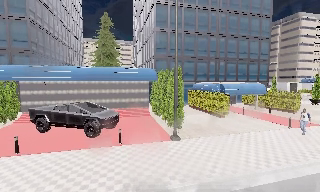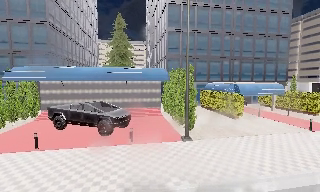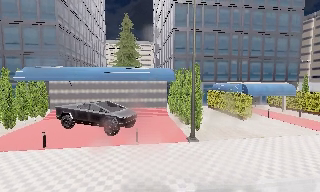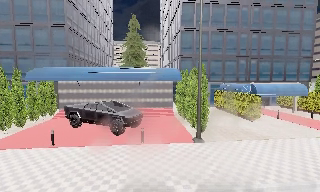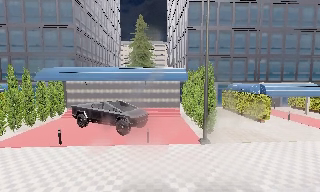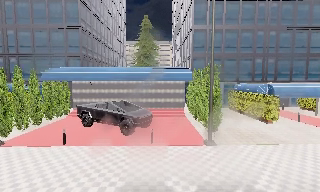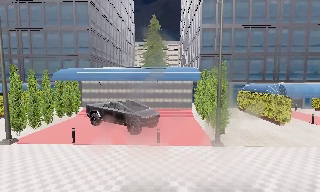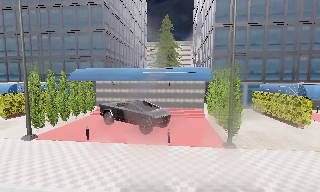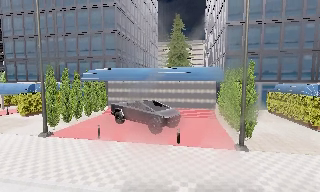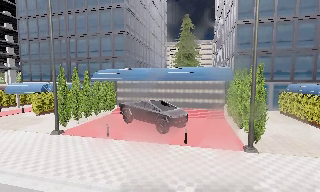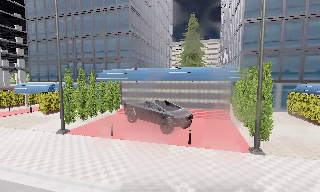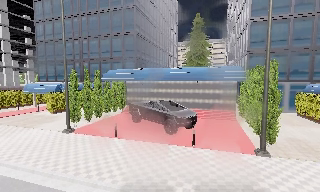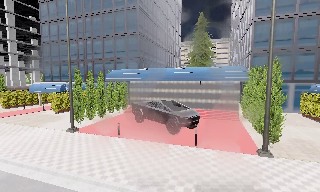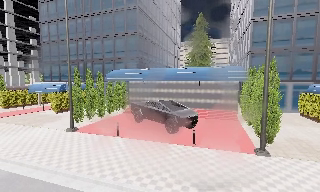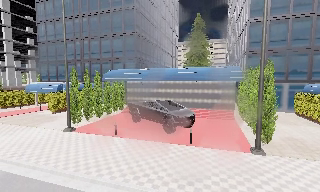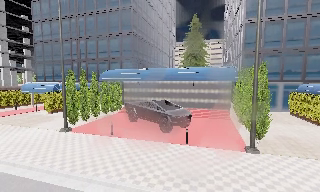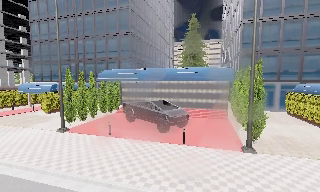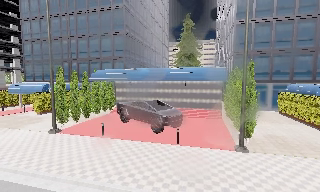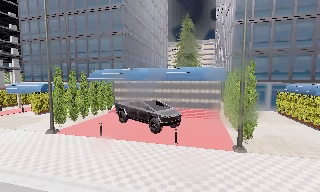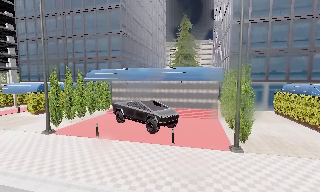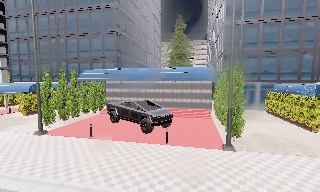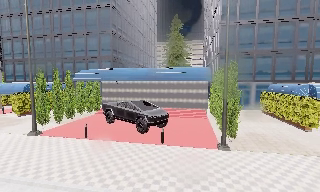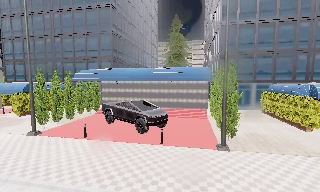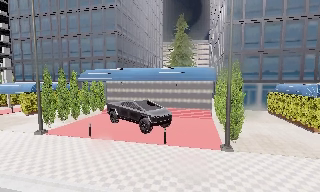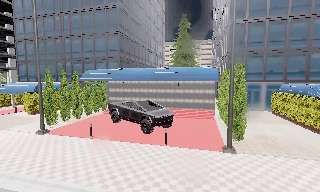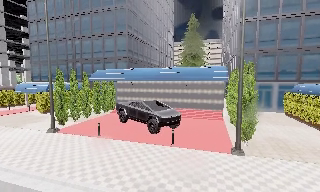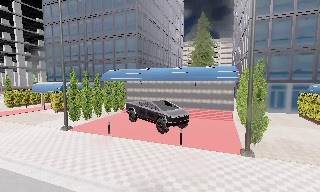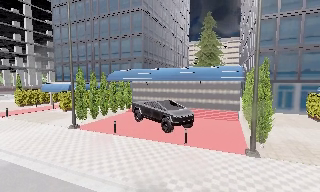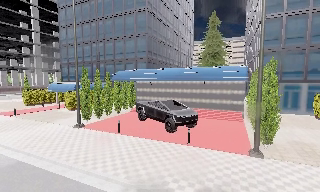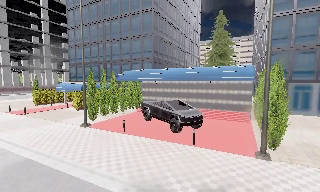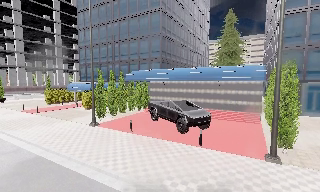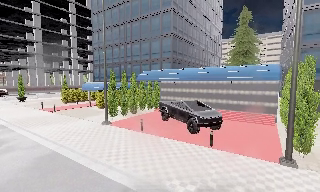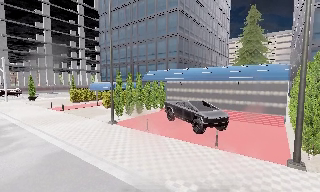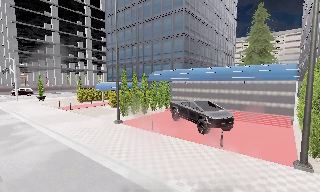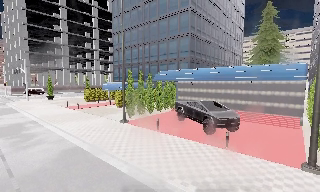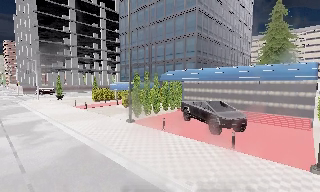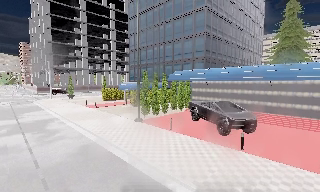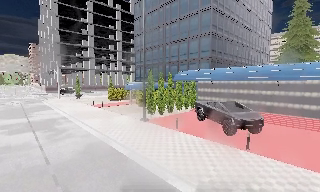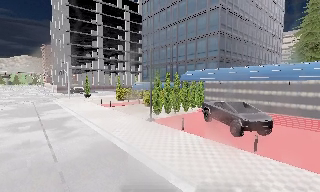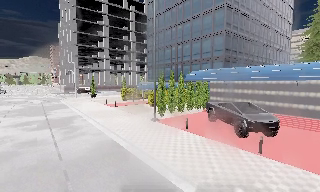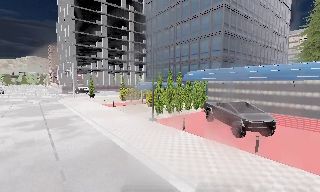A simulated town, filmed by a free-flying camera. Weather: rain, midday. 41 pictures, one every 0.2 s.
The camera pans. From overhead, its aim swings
counterclockwise.
The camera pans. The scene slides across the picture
to the right.
0.0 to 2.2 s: The scene slides to the right, as the camera pans about 30 degrees to its left. It travels to its right, about 1 m.
2.2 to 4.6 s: The camera travels to its right, about 1 m, so close, fixed things drift to the left.
4.6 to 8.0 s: The scene slides to the right, as the camera pans about 40 degrees to its left. It travels to its right and backward, about 1.5 m.
The film runs backward here.
